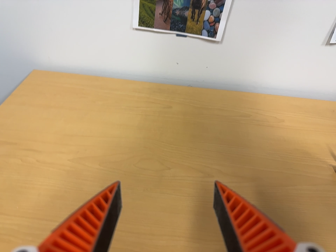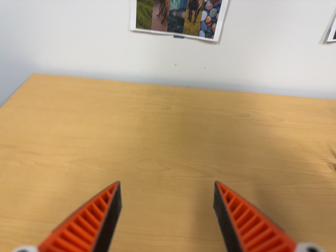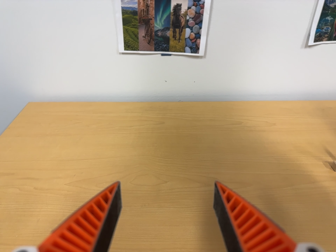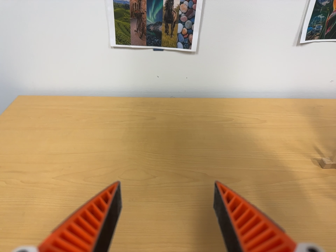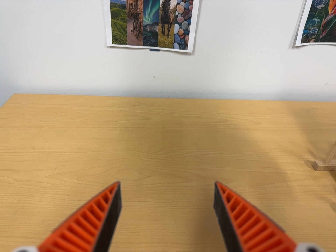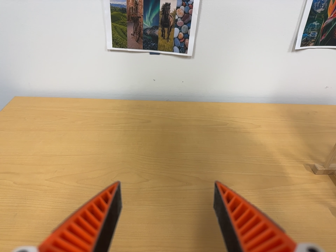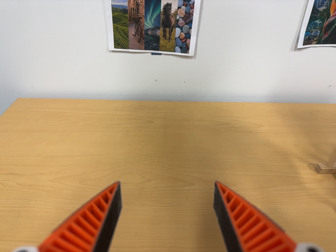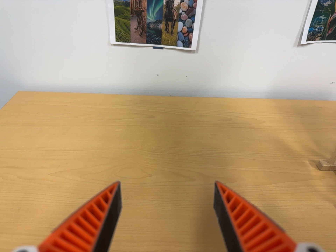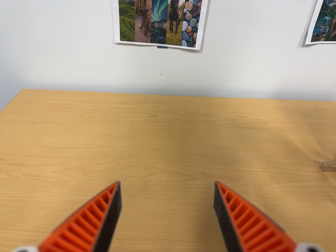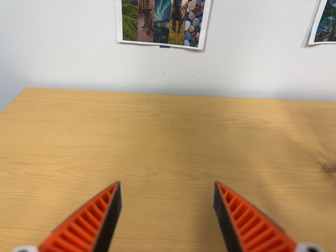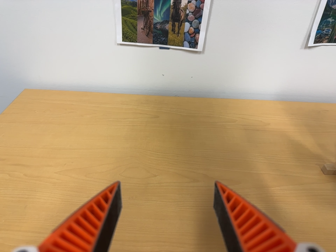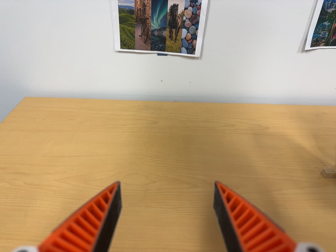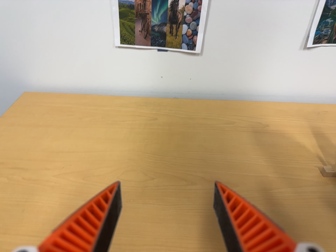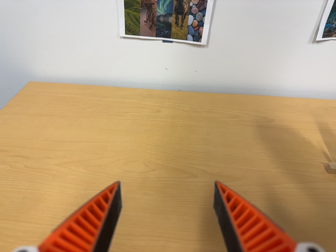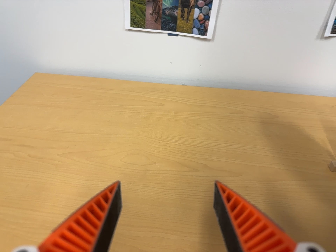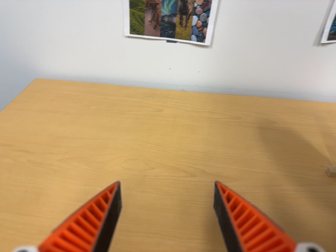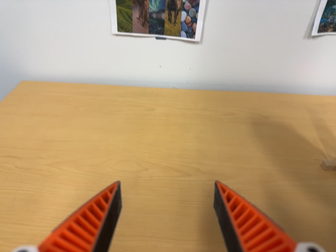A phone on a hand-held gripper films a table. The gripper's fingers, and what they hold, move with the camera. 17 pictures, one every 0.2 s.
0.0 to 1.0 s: The camera travels to its right, about 5 cm, so close, fixed things drift to the left.
1.0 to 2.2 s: The camera keeps its place and its aim.
2.2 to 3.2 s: The camera shifts only a little, or ends up much as it began.
The film runs forward here.
